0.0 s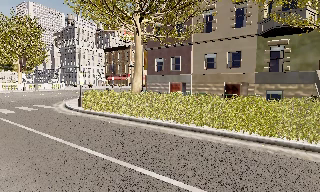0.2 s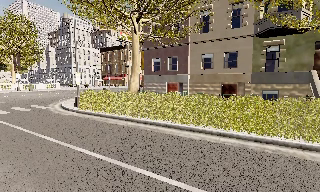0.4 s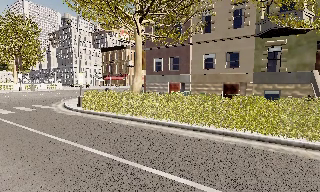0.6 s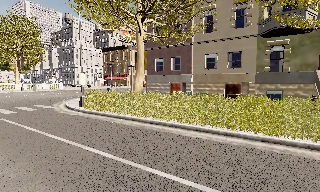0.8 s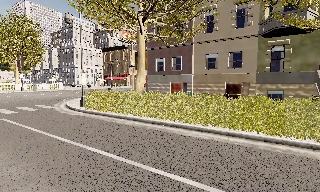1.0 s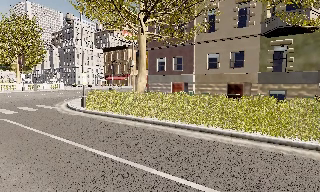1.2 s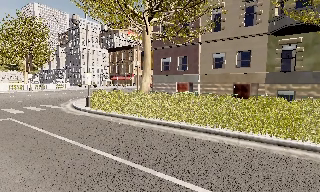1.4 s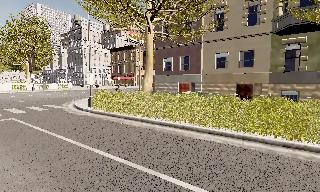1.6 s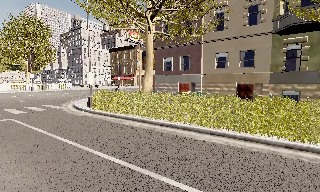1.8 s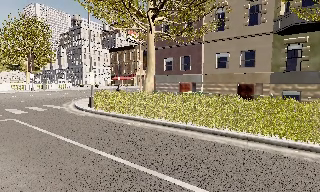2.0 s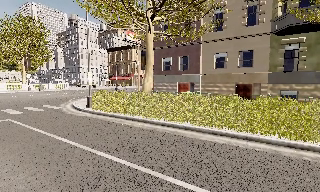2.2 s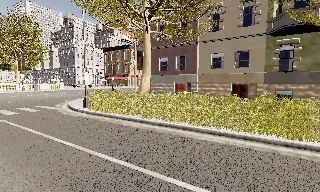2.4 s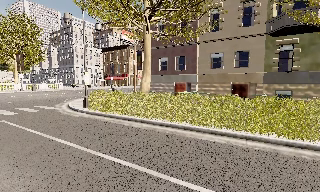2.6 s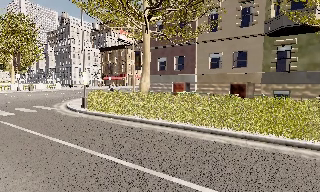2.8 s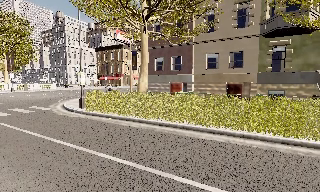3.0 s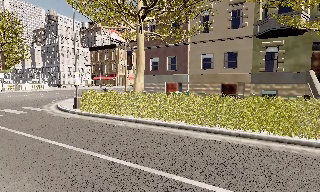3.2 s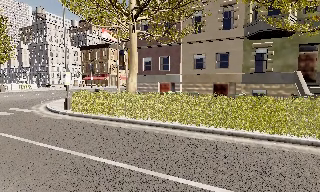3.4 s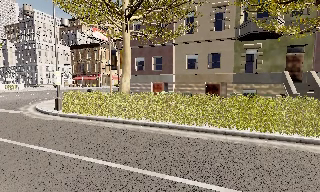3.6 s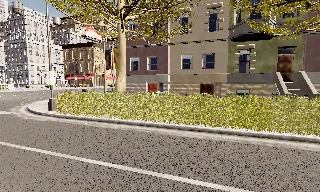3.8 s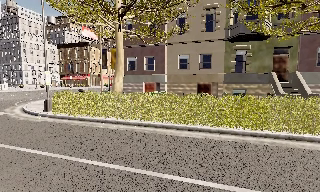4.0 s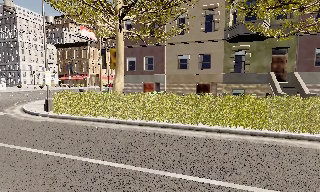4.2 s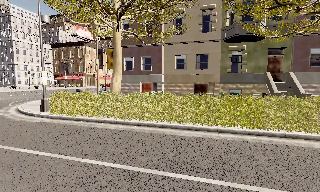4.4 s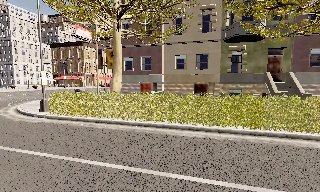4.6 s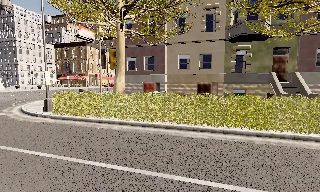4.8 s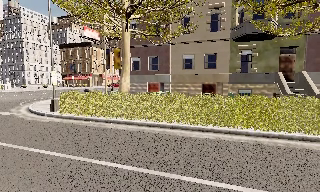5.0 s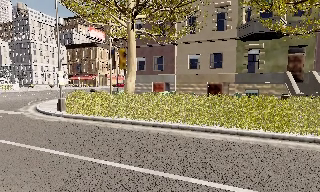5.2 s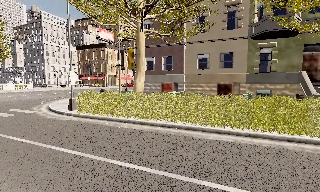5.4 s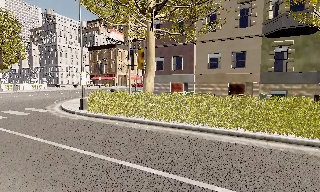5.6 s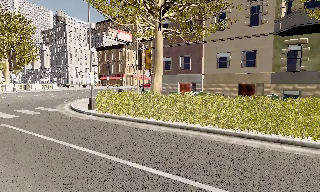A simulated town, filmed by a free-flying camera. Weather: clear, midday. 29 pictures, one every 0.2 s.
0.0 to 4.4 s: The camera pans to its right, which is clockwise from overhead, by about 15 degrees. It travels to its left, about 1.5 m.
4.4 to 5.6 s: The camera swings to its left by about 15 degrees, and the scene slides to the right.
The film runs forward here.
